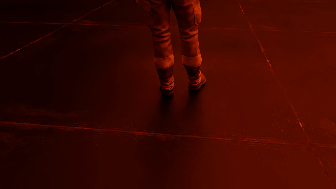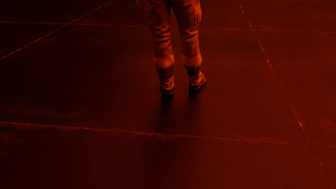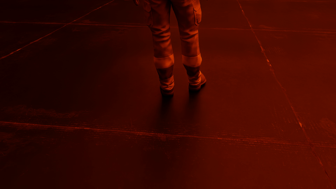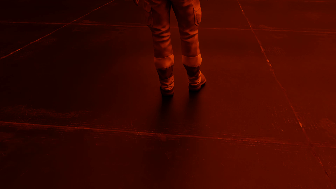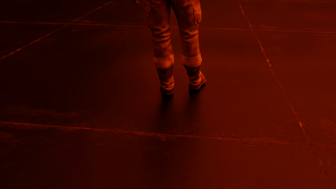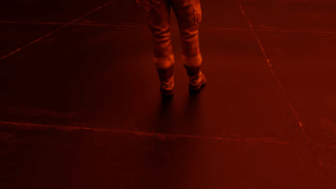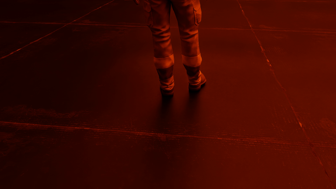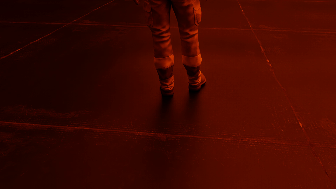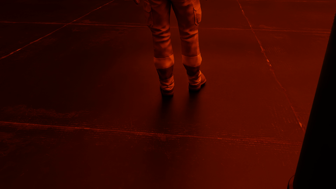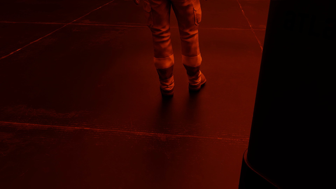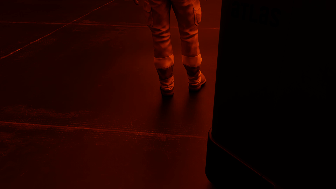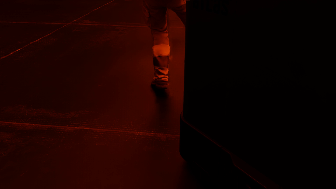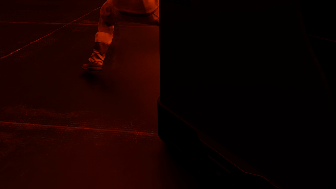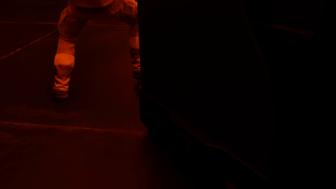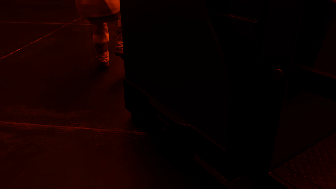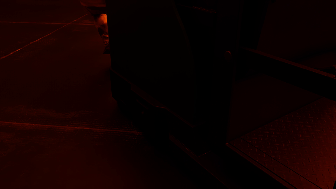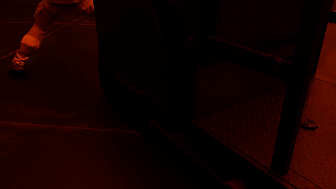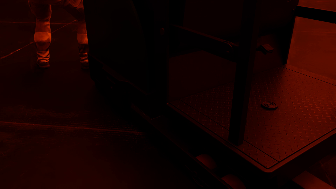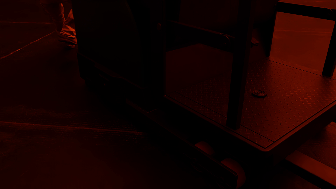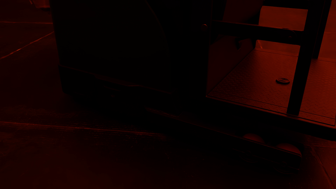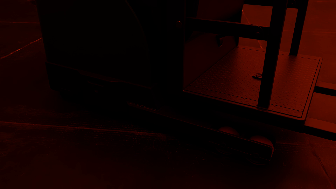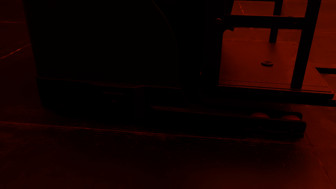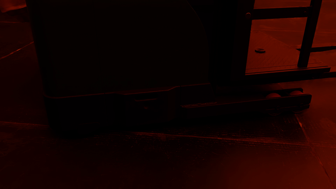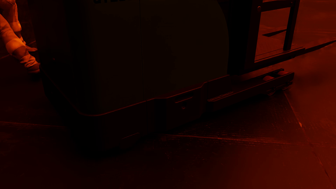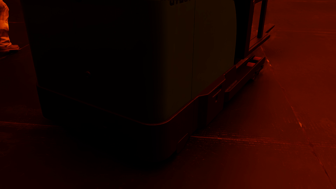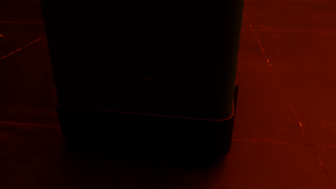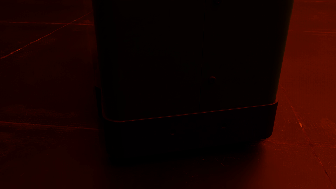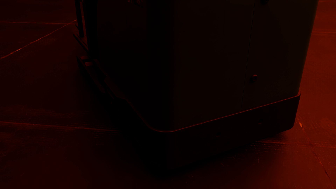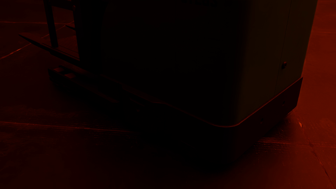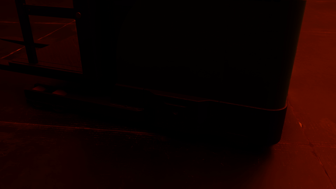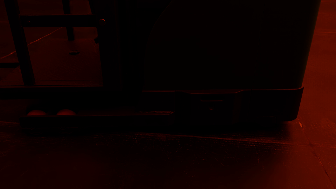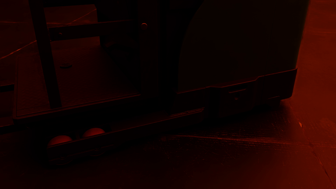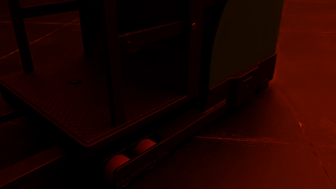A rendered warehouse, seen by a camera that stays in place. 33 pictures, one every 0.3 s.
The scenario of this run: Near miss between a forklift and a person.
